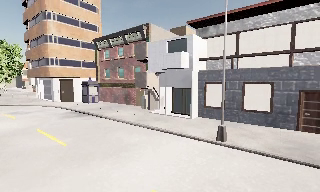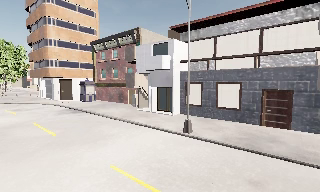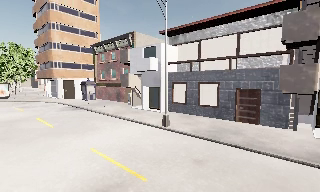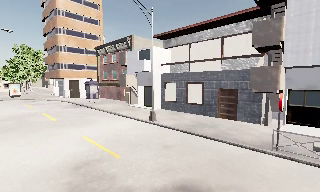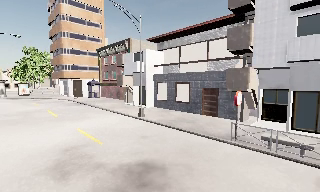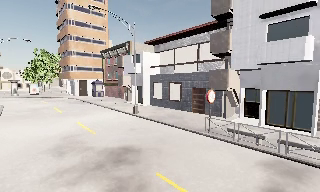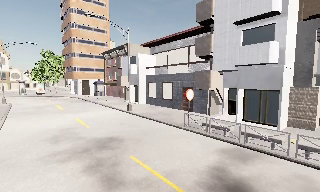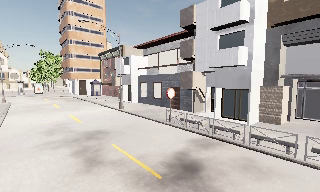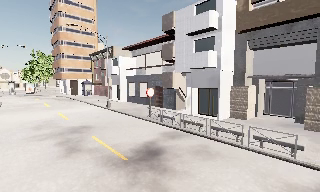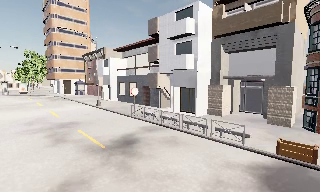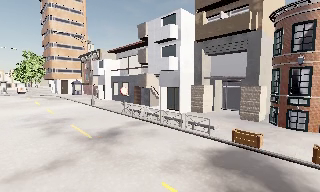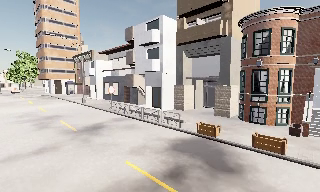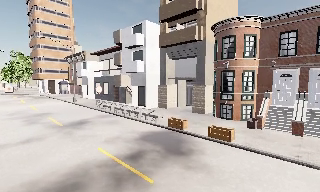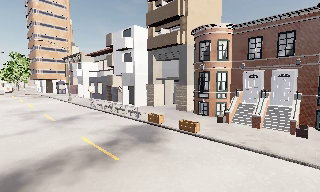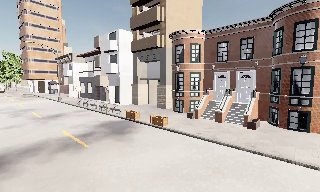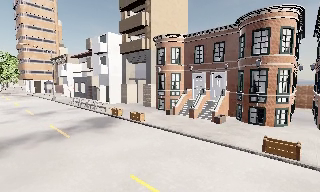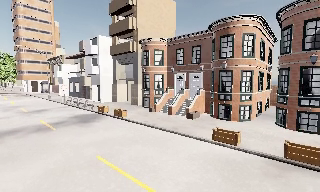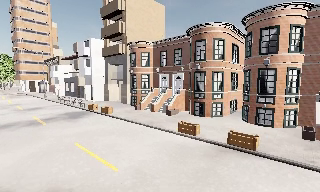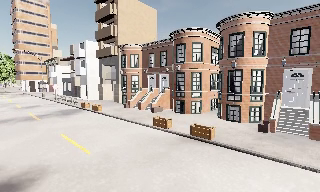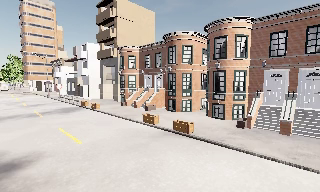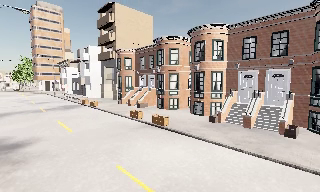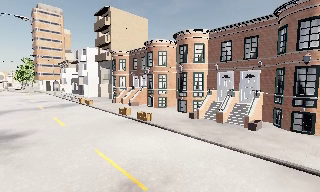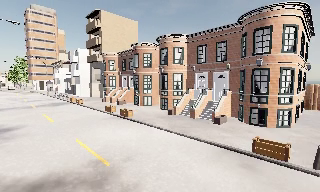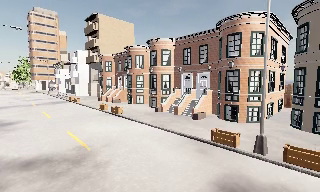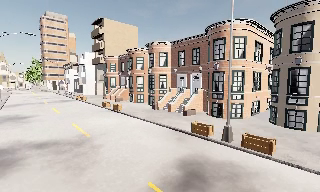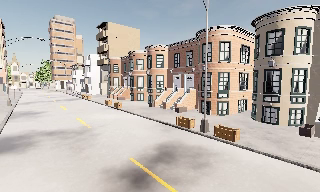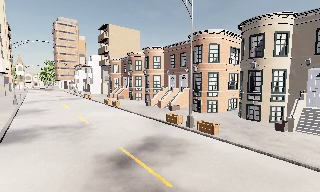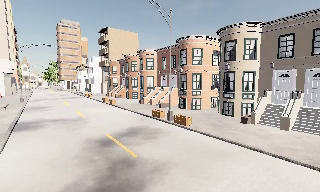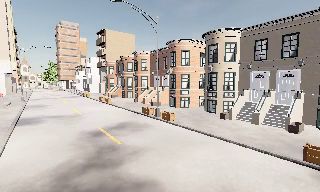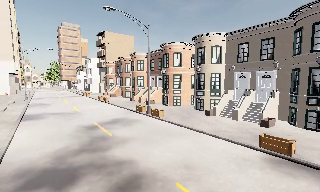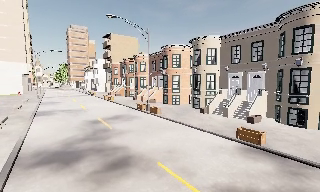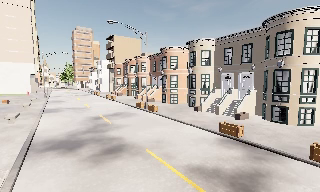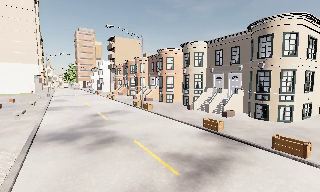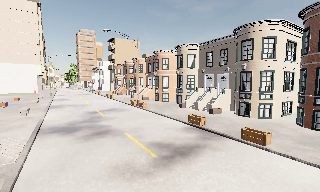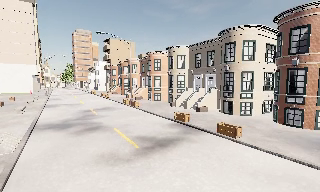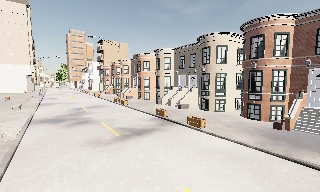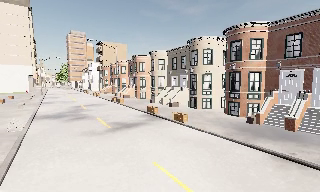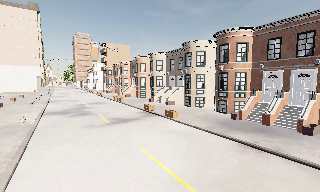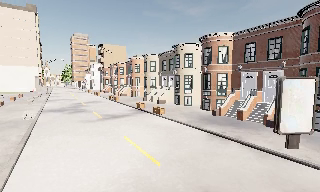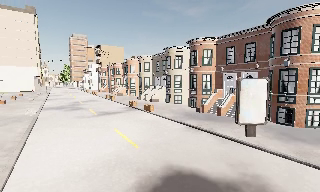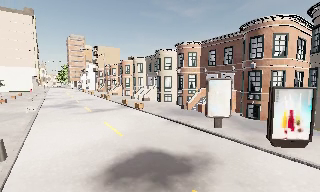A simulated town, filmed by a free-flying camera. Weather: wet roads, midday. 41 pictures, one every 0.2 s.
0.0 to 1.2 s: The camera pans to its left, which is counterclockwise from overhead, by about 10 degrees. It travels to its right and backward, about 11 m, so close, fixed things drift to the left.
1.2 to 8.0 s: The camera travels backward and to its right, about 55 m, so what stands in front gets smaller.
The film runs forward here.
